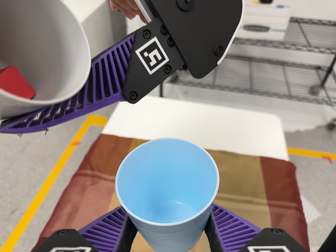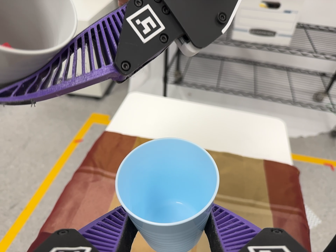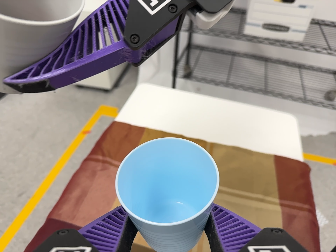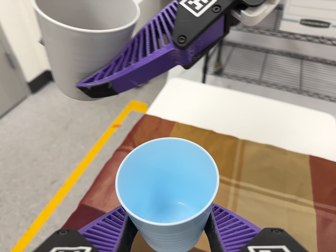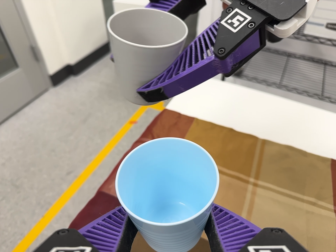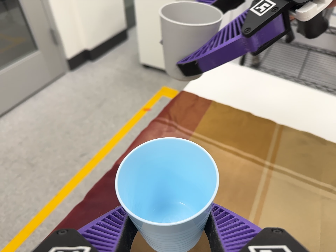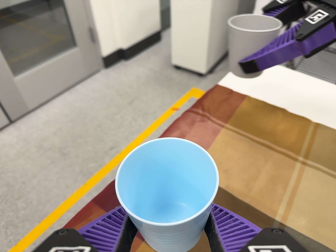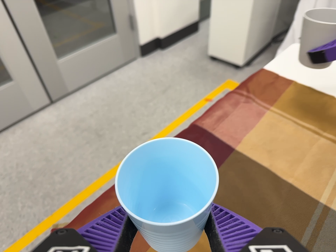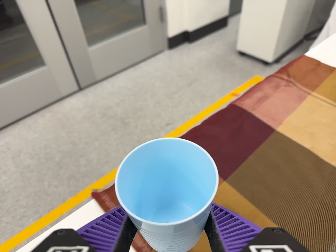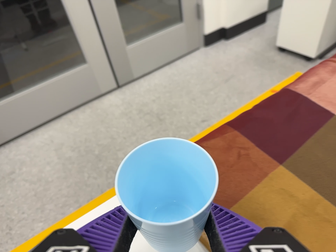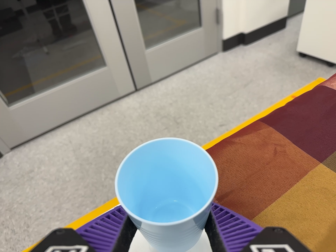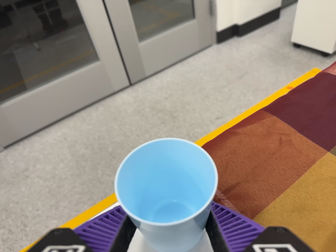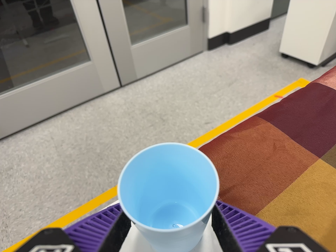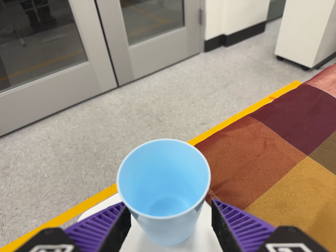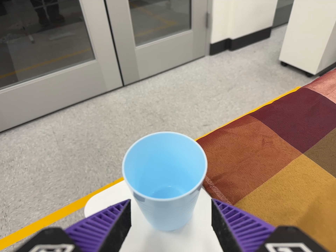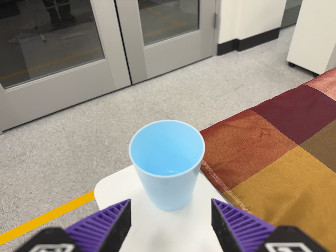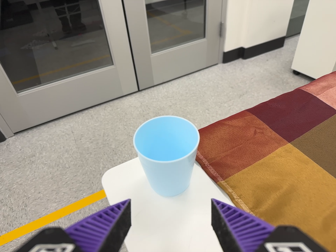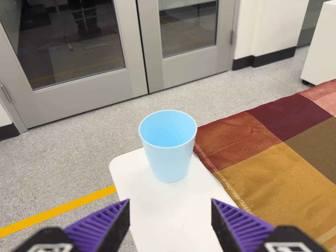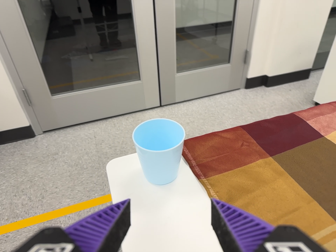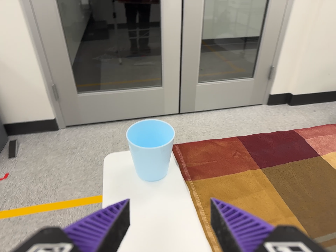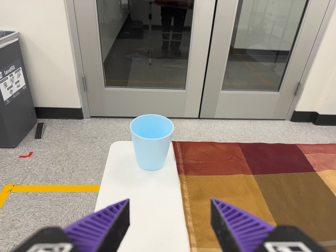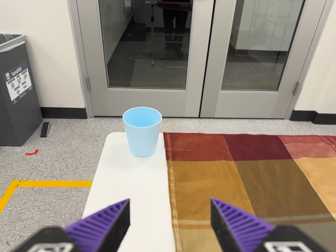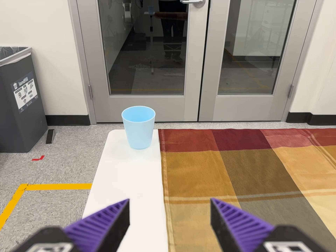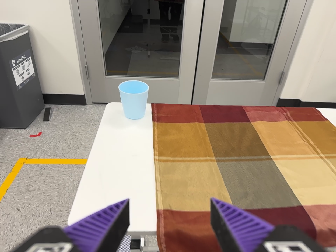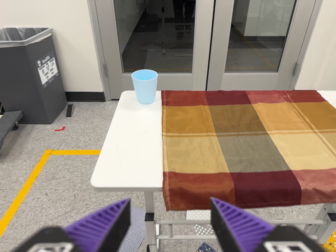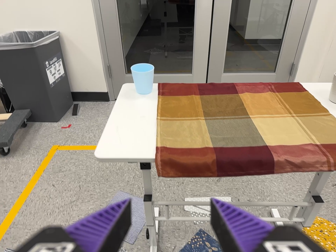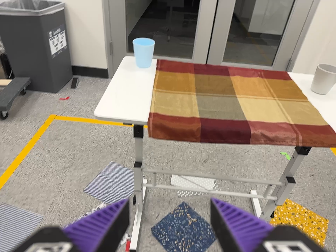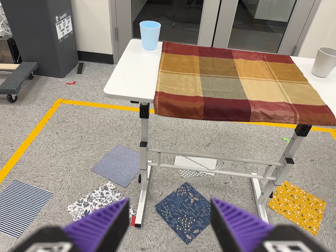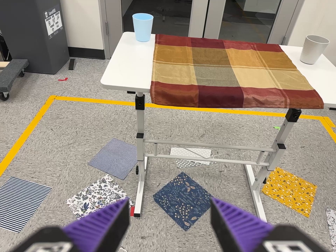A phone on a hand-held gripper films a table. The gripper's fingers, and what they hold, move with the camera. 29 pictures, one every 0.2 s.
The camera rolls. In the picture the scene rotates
clockwise.
0.0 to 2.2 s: The scene slides to the right, as the camera pans about 40 degrees to its left. It travels toward the bottom of its view and to its left, about 26 cm, so close, fixed things drift upward. It rolls about its line of sight by about 25 degrees, and the scene rotates clockwise.
2.2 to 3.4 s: The camera travels backward and toward the bottom of its view, about 14 cm, so what stands in front gets smaller. It rolls about its line of sight by about 10 degrees, and the scene rotates clockwise.
3.4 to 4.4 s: The camera pans to its left by about 15 degrees. It travels backward and to its right, about 28 cm, so what stands in front gets smaller. Its aim tips toward the top of its view by about 10 degrees. It rolls about its line of sight by about 15 degrees, and the scene rotates clockwise.
4.4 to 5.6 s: The camera travels backward and toward the bottom of its view, about 40 cm, so what stands in front gets smaller. Its aim tips toward the bottom of its view by about 10 degrees, and the scene shifts upward.
The film runs backward here.
